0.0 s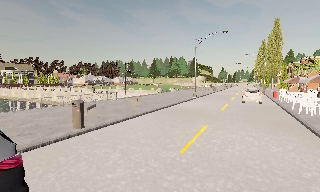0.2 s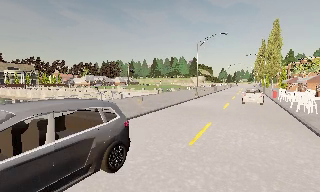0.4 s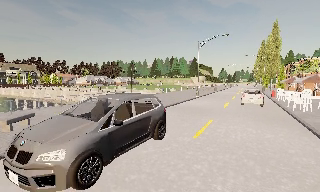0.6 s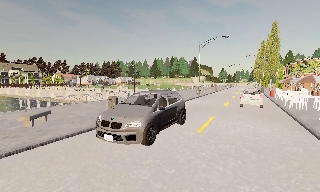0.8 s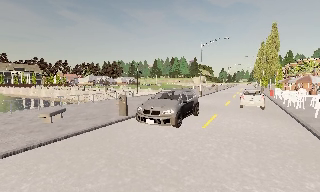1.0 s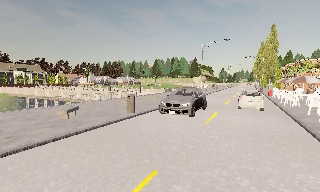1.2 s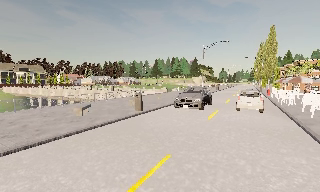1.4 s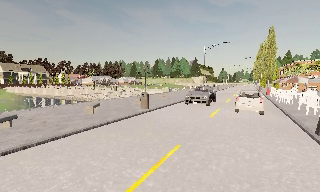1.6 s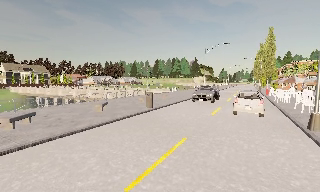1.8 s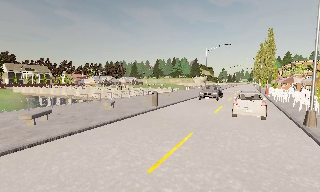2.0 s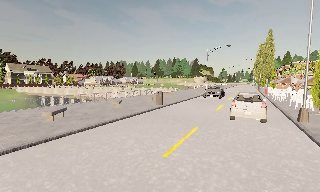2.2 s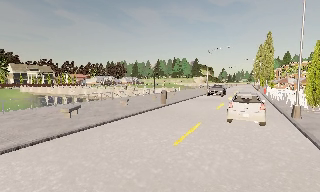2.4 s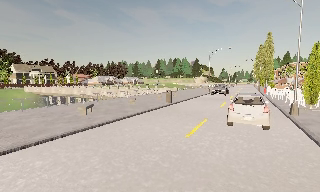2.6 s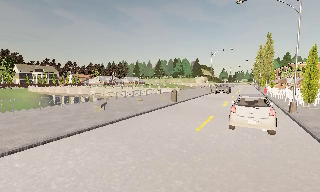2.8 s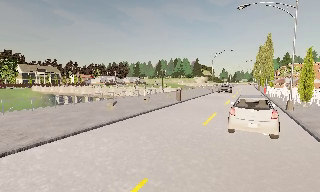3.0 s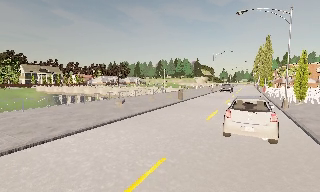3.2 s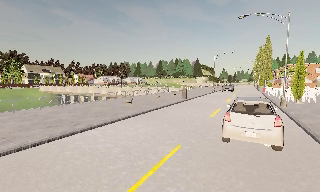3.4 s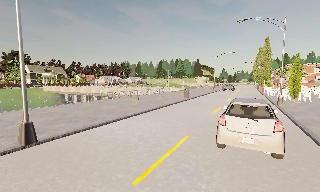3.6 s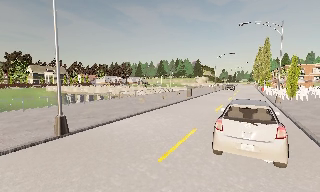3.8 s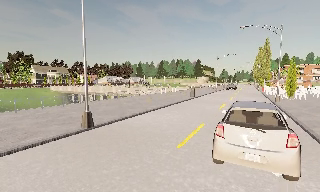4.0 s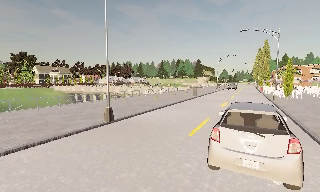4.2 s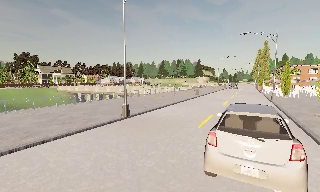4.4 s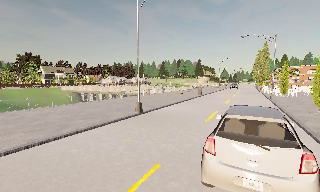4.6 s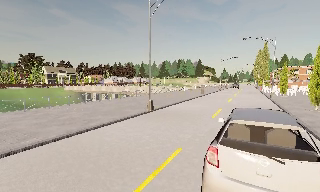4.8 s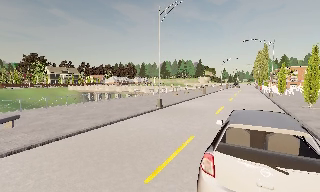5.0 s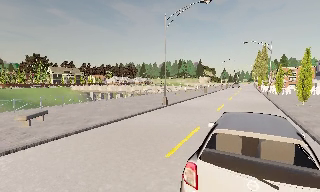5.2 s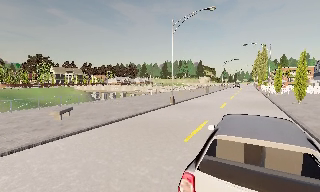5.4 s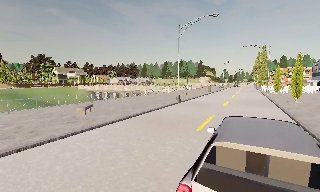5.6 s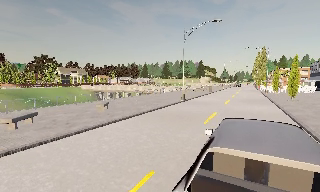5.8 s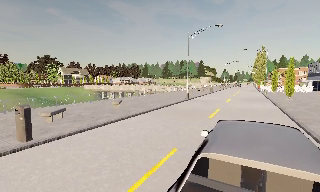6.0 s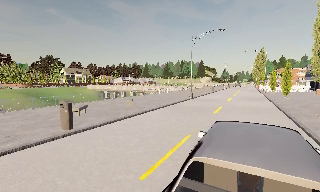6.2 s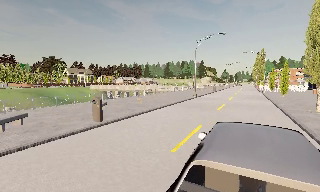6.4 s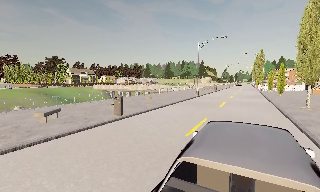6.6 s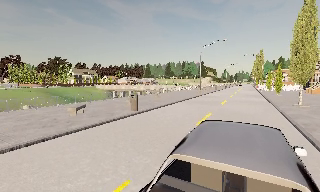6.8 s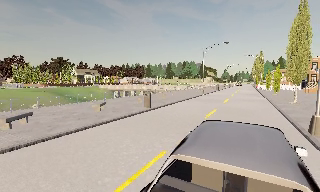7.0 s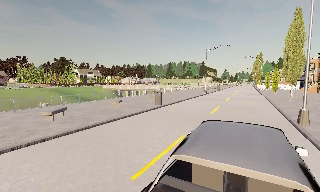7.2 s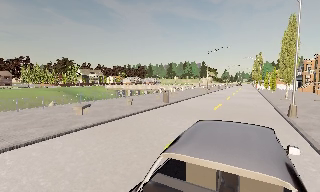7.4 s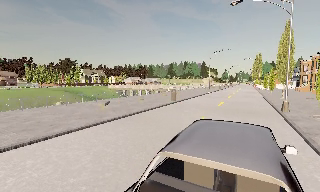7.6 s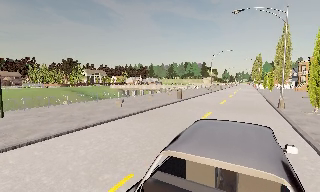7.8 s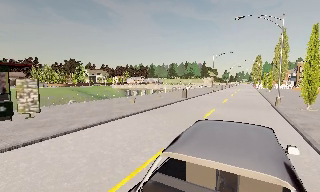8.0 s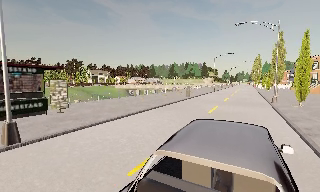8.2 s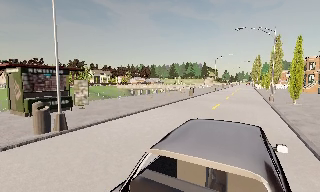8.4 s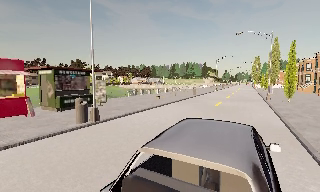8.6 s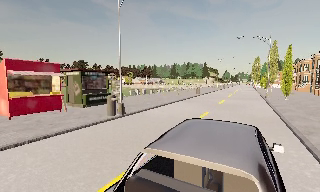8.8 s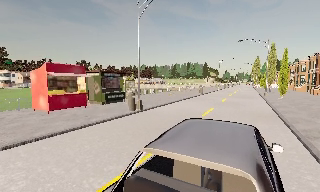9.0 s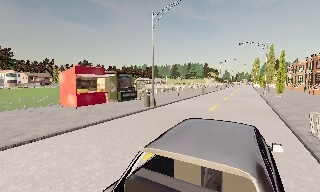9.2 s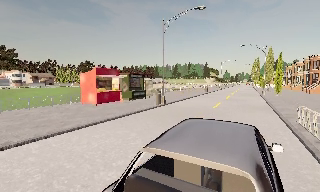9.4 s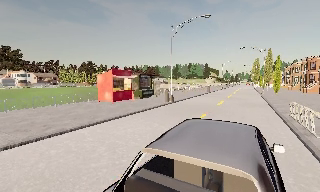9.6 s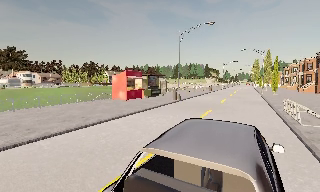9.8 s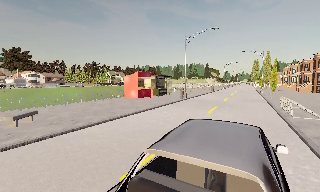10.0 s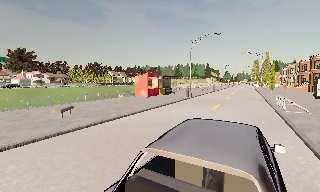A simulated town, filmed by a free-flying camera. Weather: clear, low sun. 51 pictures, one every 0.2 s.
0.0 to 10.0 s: The camera travels backward and to its left, about 65 m, so what stands in front gets smaller. It gains speed.
The film runs backward here.
